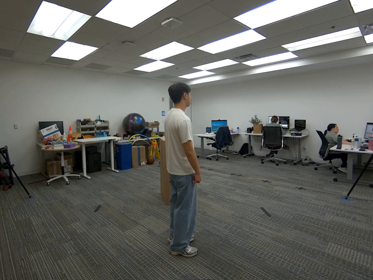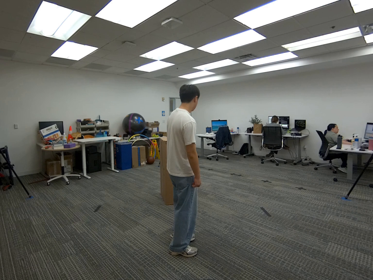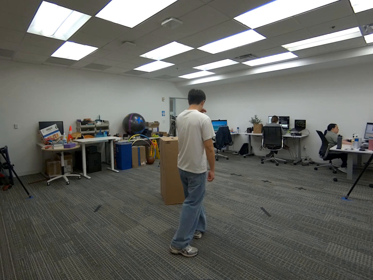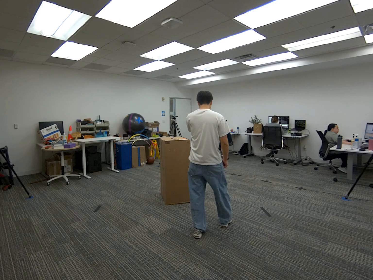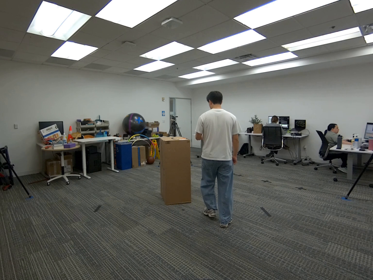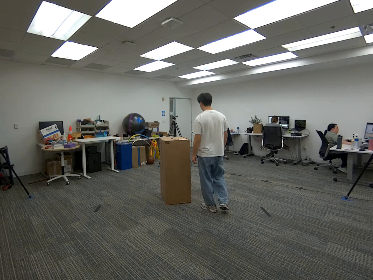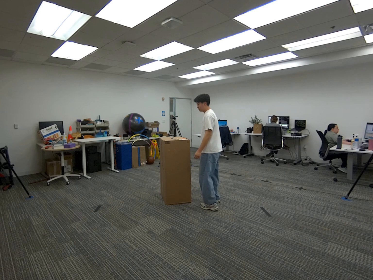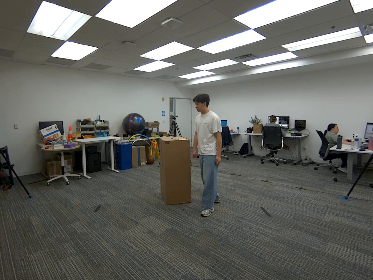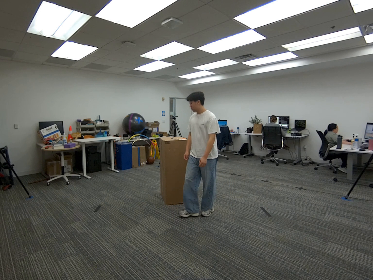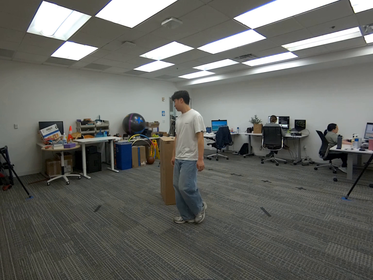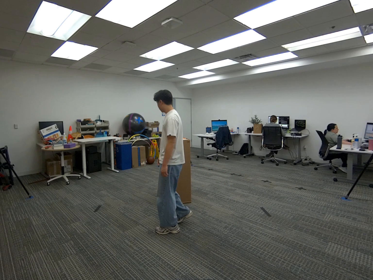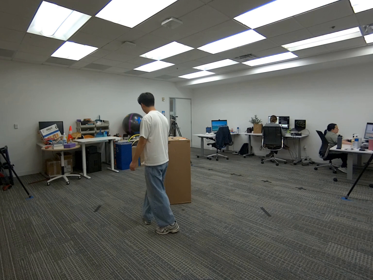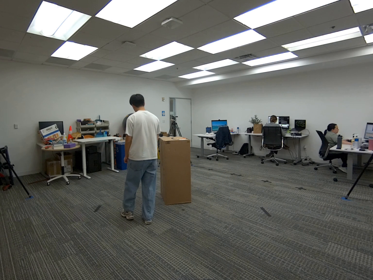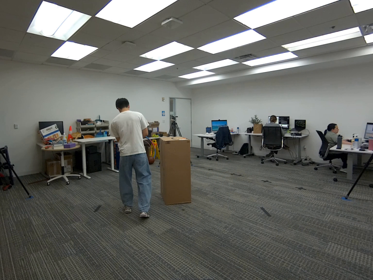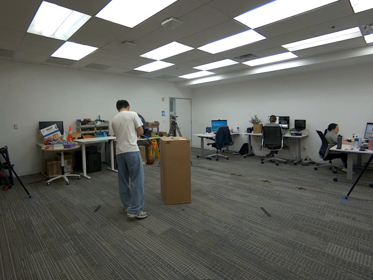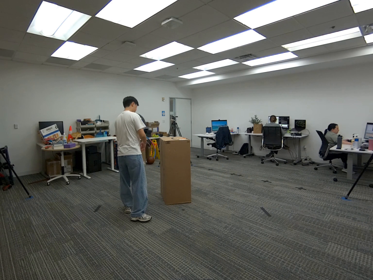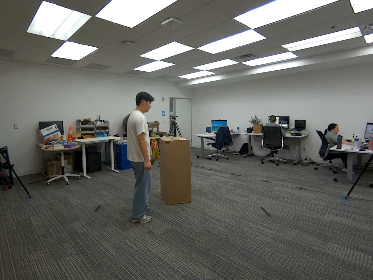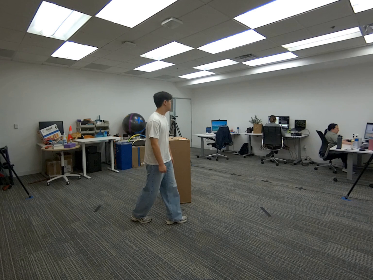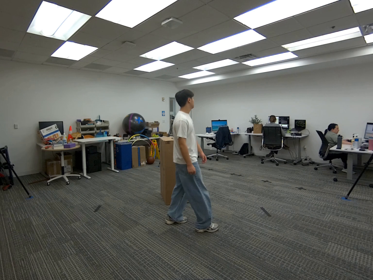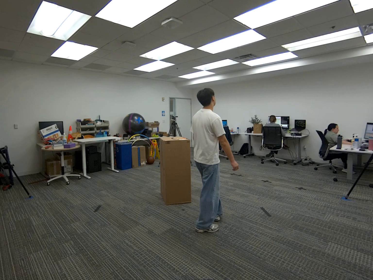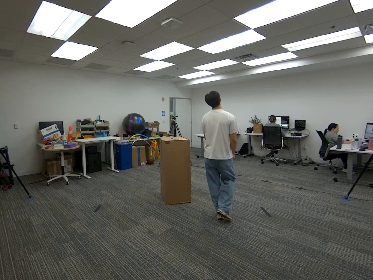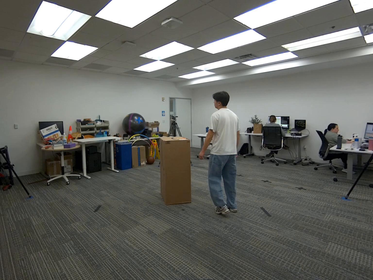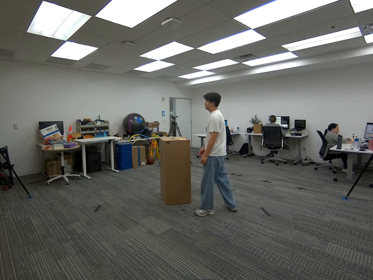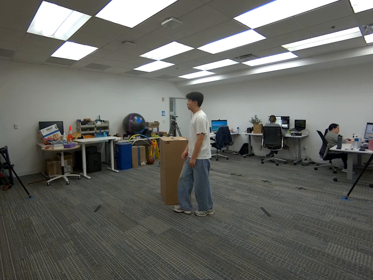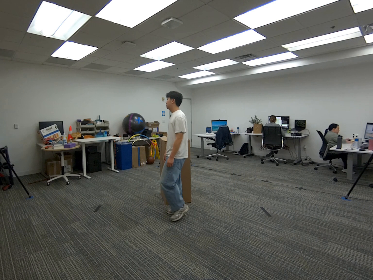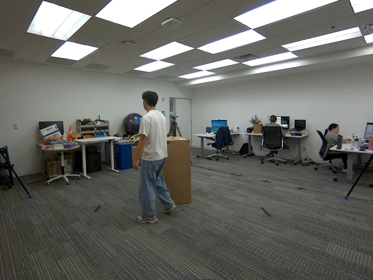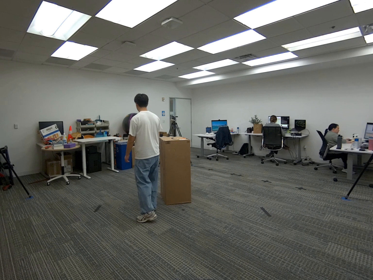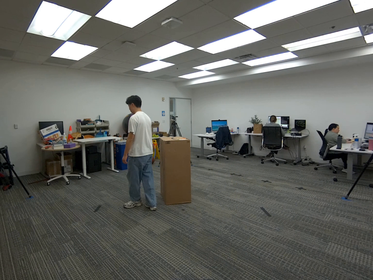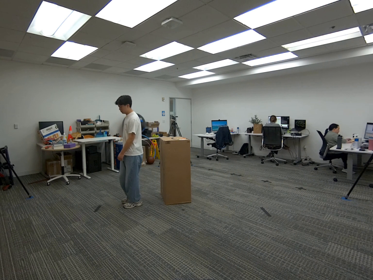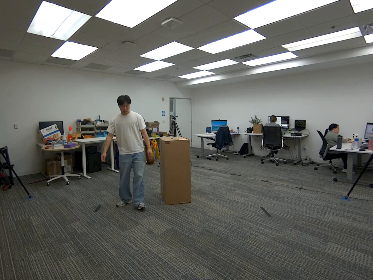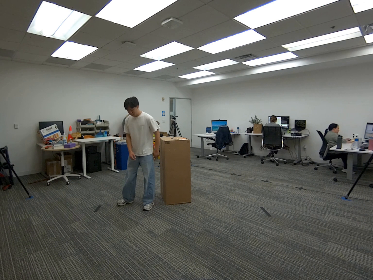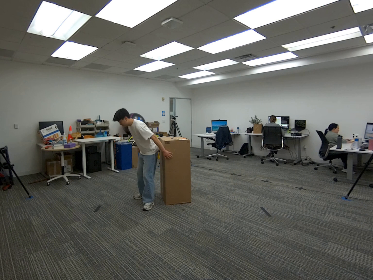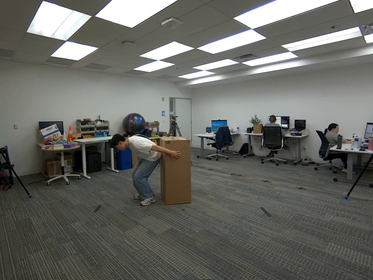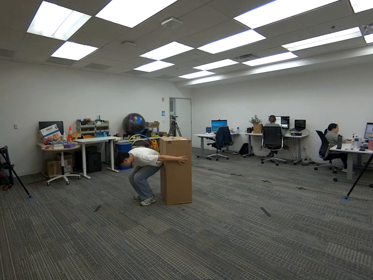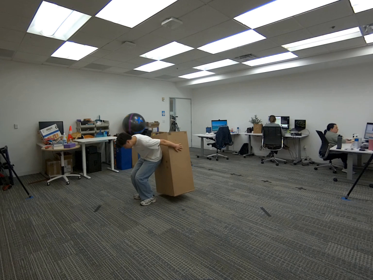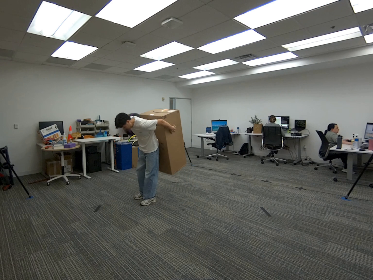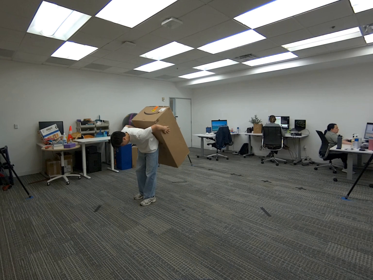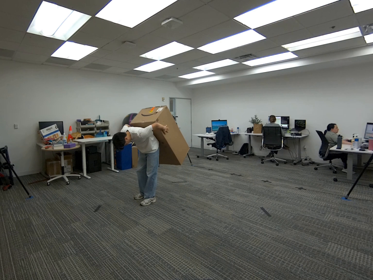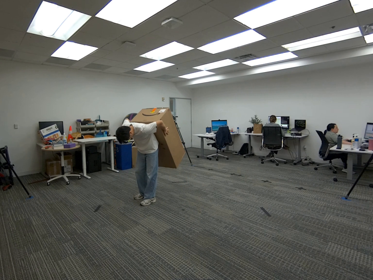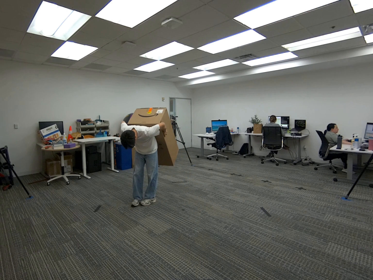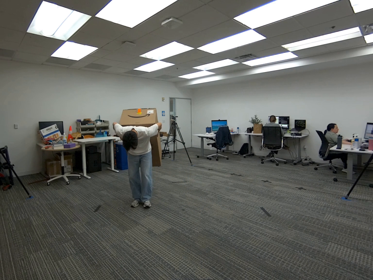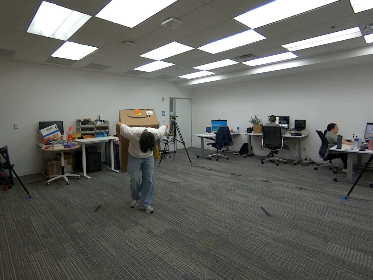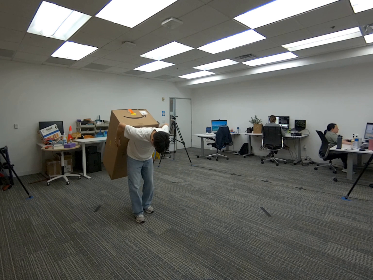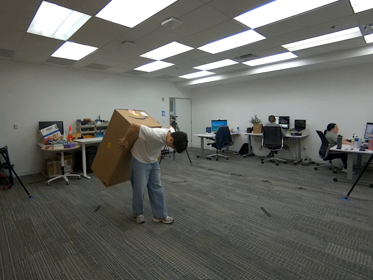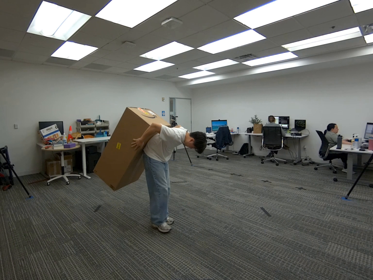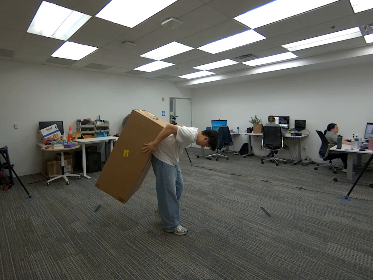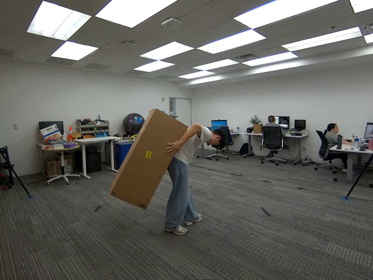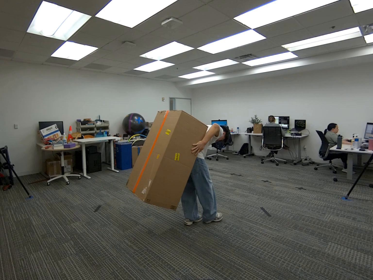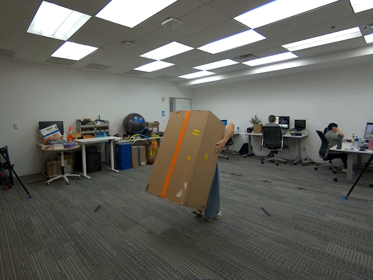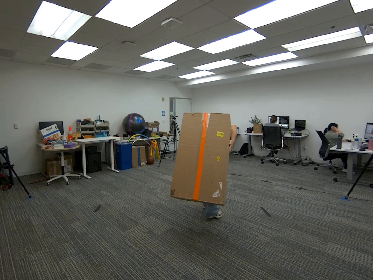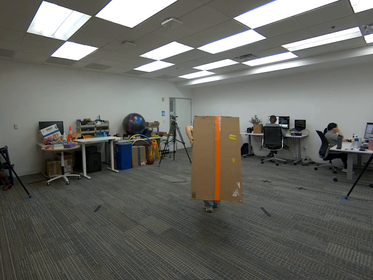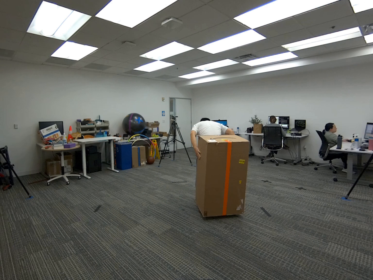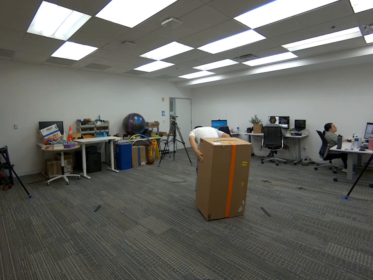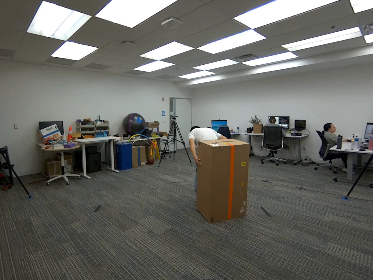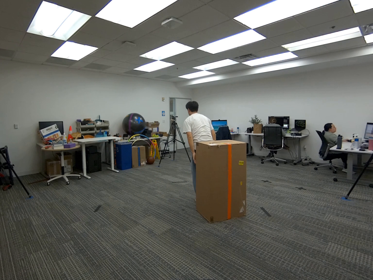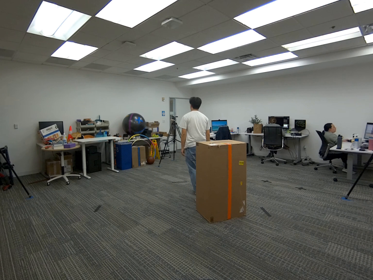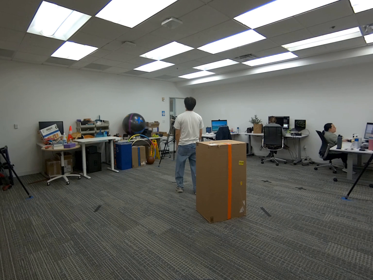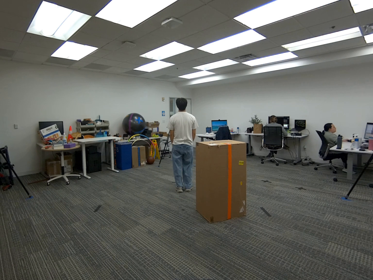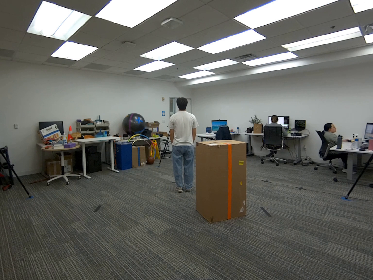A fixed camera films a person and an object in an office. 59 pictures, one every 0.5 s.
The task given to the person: Walk to the giant cardboard box and stand with your back facing it so the box touches your back. Bend your knees slightly and lift the box by pressing it against your back while using both hands to hold it in place. Walk a few steps while maintaining your grip on the box, then lower it and place it back on the ground.
